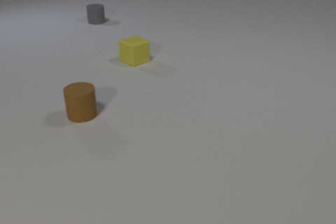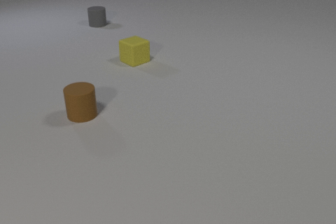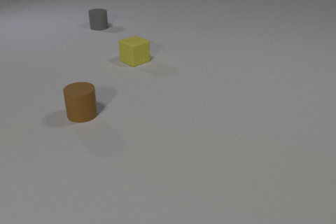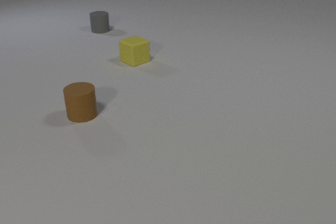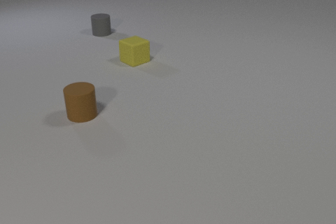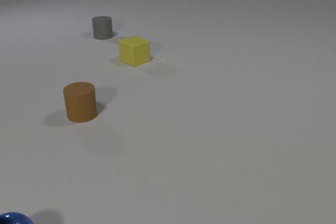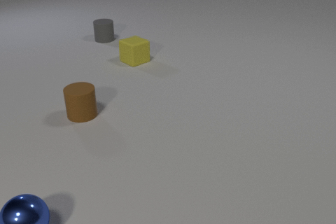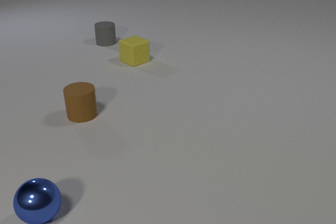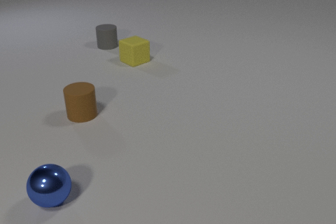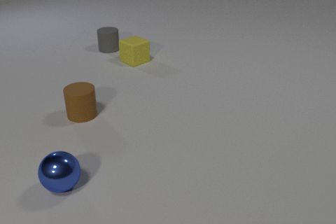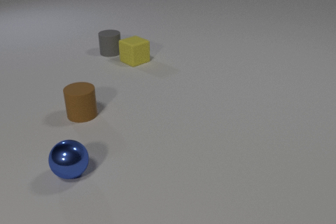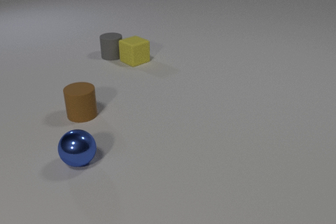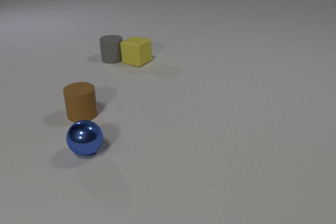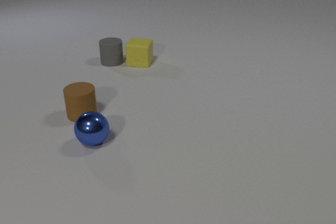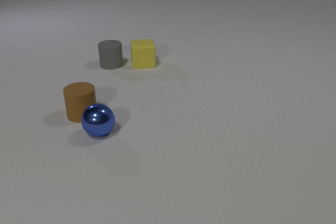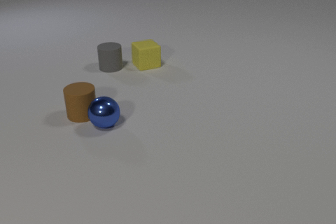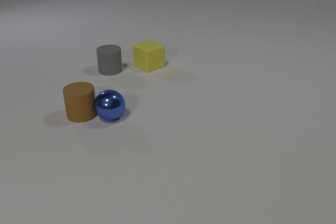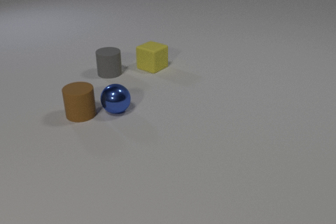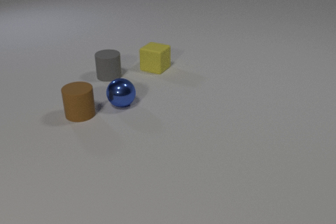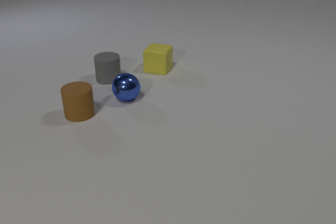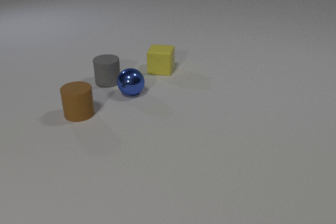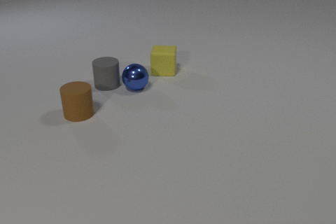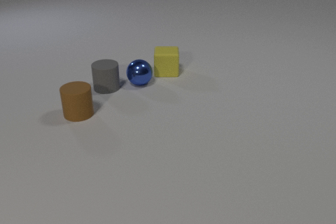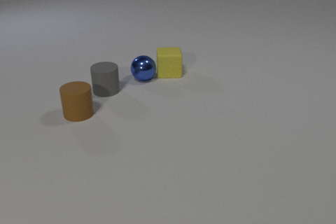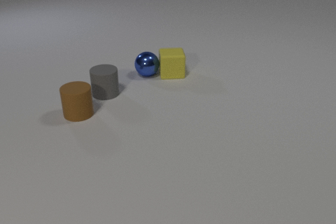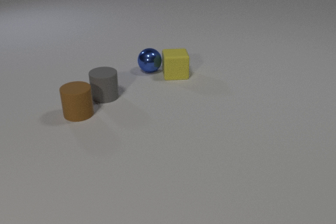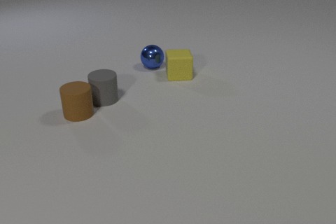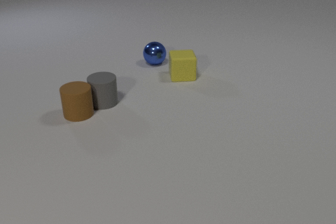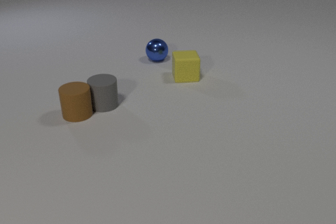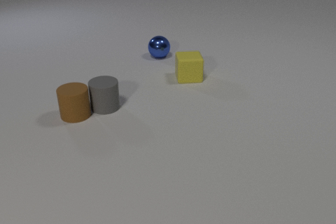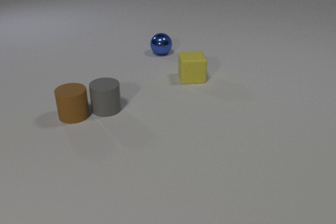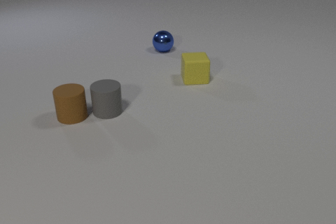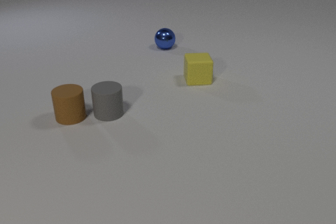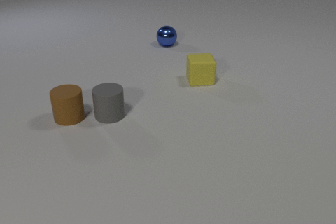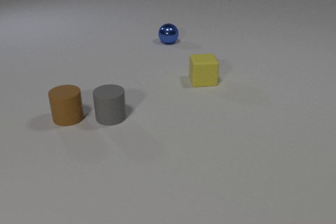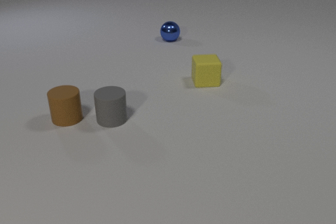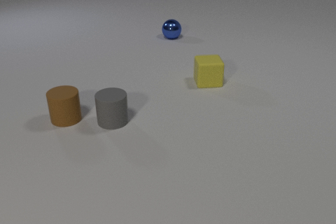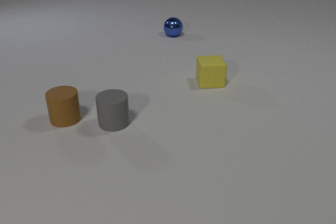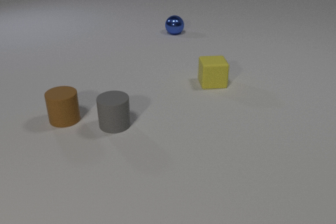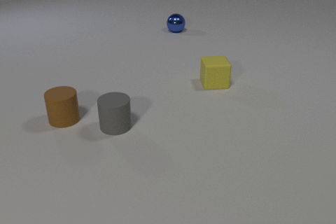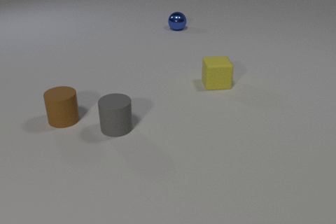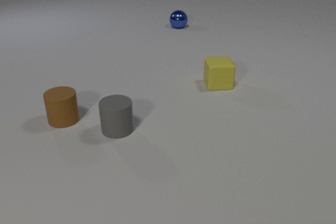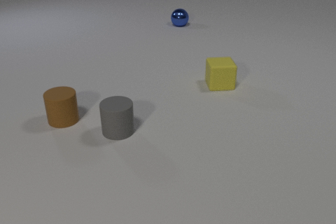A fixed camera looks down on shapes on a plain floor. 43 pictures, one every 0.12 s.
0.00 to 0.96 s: The blue metal sphere comes in at the bottom edge, rolls away from the camera and to the right. The gray rubber cylinder slides toward the camera.
0.96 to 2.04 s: The blue metal sphere rolls away from the camera and to the right. The gray rubber cylinder slides toward the camera. The yellow rubber cube slides to the right and toward the camera, spins so that its near face slides to the right, counterclockwise seen from above. The gray rubber cylinder and the yellow rubber cube collide. The blue metal sphere and the brown rubber cylinder collide.
2.04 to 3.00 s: The blue metal sphere rolls away from the camera. The gray rubber cylinder slides toward the camera. The yellow rubber cube slides to the right and toward the camera, spins so that its near face slides to the right, counterclockwise seen from above. The blue metal sphere and the yellow rubber cube collide.
3.00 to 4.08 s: The blue metal sphere rolls away from the camera. The gray rubber cylinder slides toward the camera. The yellow rubber cube slides to the right and toward the camera. The brown rubber cylinder slides to the left. The gray rubber cylinder and the brown rubber cylinder collide.
4.08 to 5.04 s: The blue metal sphere rolls away from the camera. The gray rubber cylinder slides toward the camera. The yellow rubber cube slides to the right and toward the camera.
Are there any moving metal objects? yes.
What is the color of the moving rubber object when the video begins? gray.
What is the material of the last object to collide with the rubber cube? metal.
